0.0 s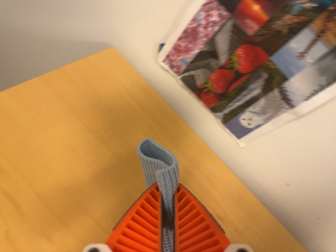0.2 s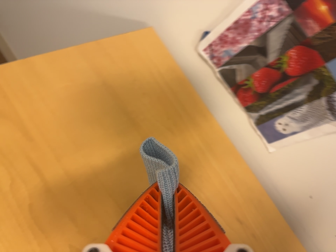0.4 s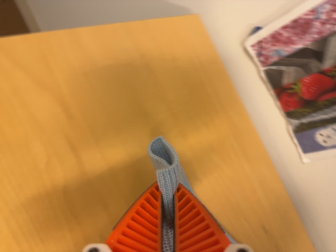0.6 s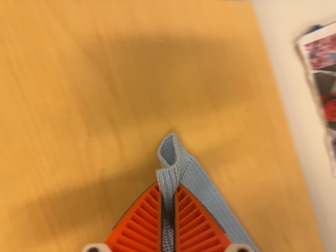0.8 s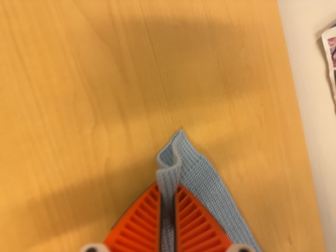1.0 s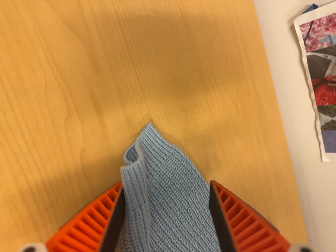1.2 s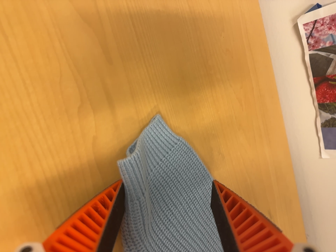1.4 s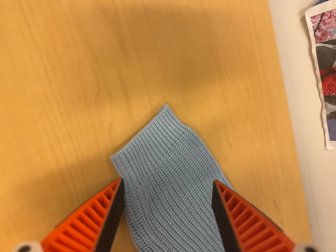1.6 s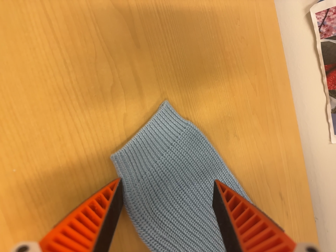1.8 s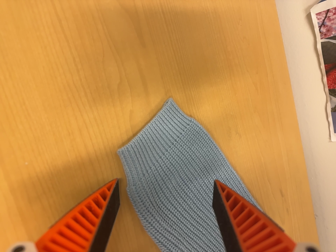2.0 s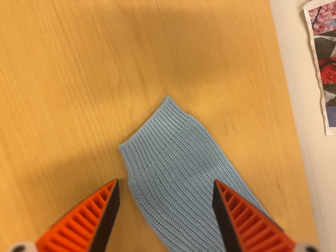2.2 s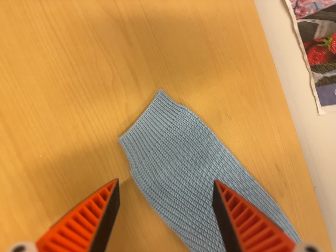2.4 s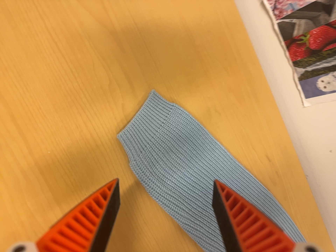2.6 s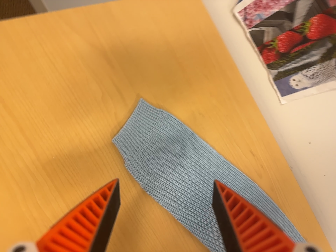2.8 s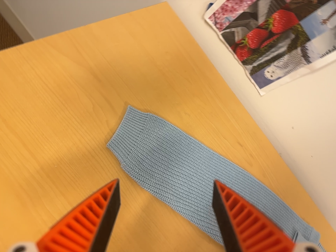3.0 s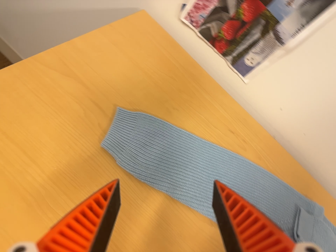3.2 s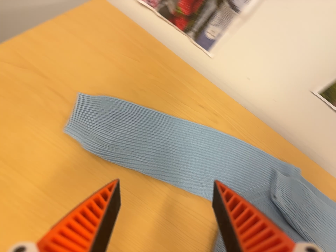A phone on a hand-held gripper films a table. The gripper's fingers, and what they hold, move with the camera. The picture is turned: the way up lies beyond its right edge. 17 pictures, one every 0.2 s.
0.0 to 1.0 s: The camera travels to its left and forward, about 14 cm, so close, fixed things drift to the right. Its aim tips toward the bottom of its view by about 10 degrees, and the scene shifts upward. It rolls about its line of sight by about 25 degrees, and the scene rotates clockwise.
1.0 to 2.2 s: The camera travels backward and toward the bottom of its view, about 8 cm, so what stands in front gets smaller.
2.2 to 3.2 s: The camera travels backward, to its right and toward the bottom of its view, about 20 cm, so what stands in front gets smaller. It rolls about its line of sight by about 30 degrees, and the scene rotates counterclockwise.
The film runs backward here.
